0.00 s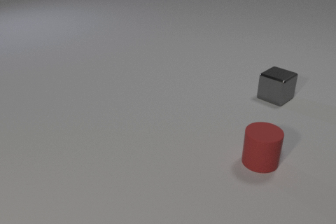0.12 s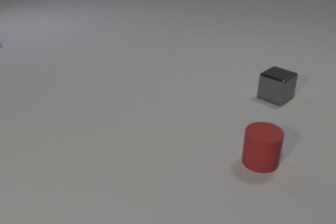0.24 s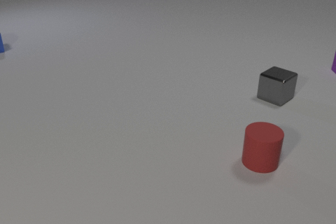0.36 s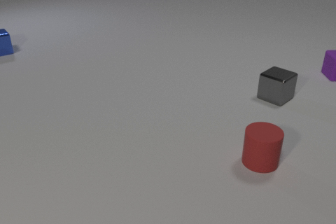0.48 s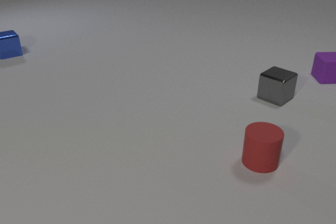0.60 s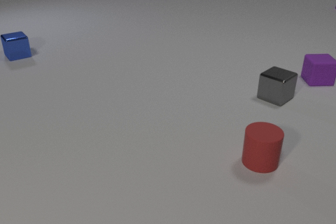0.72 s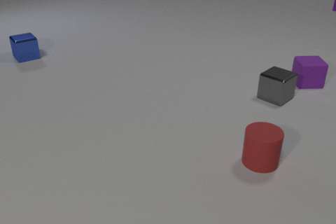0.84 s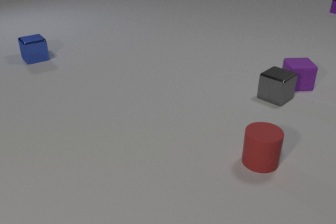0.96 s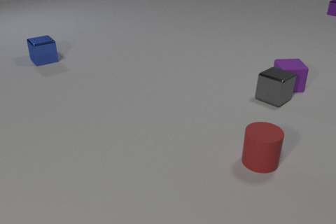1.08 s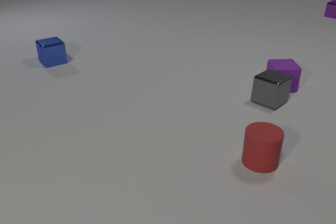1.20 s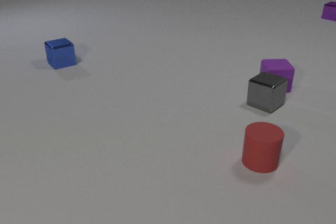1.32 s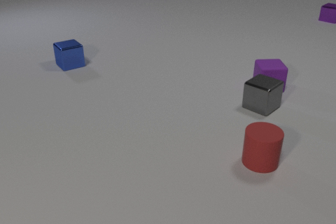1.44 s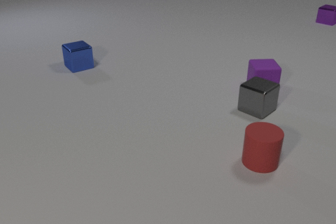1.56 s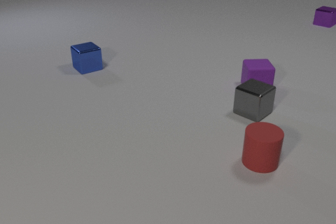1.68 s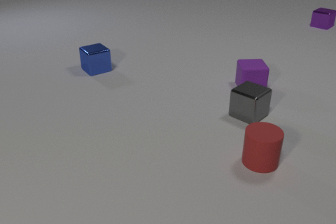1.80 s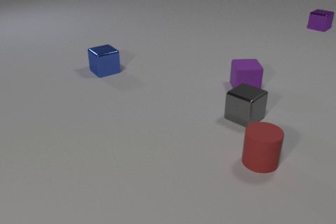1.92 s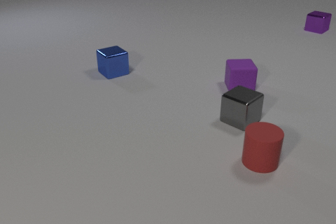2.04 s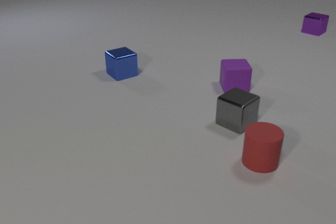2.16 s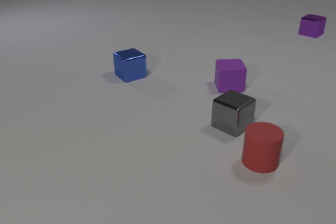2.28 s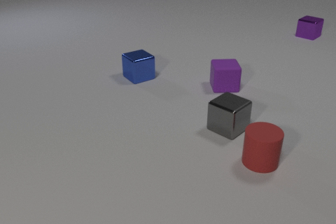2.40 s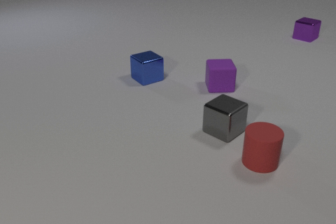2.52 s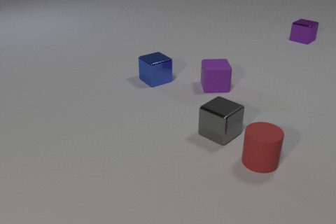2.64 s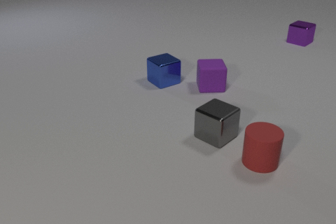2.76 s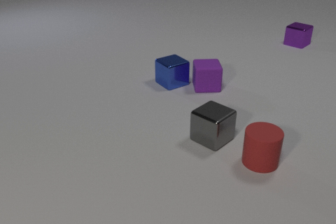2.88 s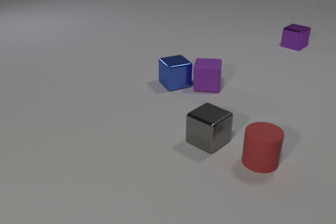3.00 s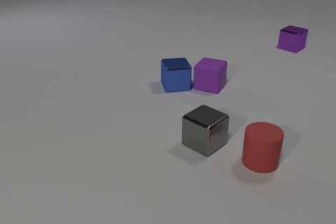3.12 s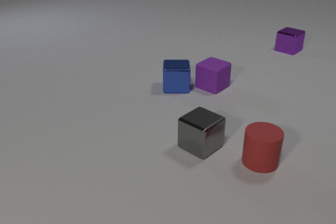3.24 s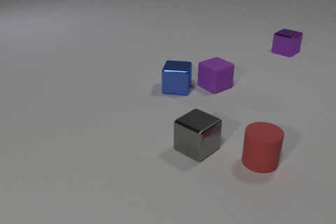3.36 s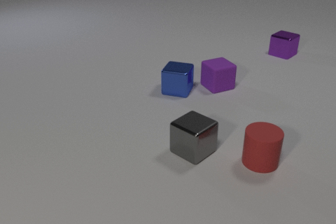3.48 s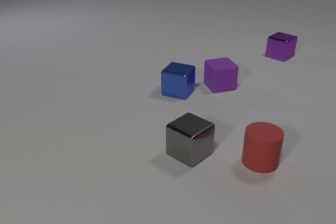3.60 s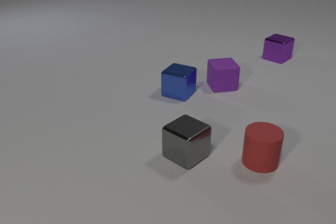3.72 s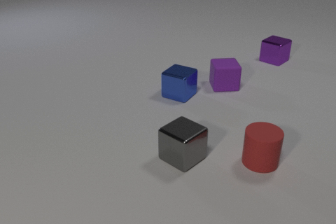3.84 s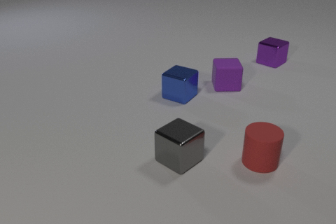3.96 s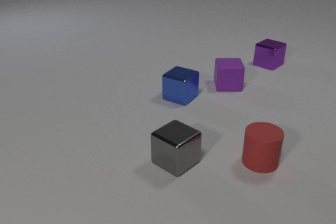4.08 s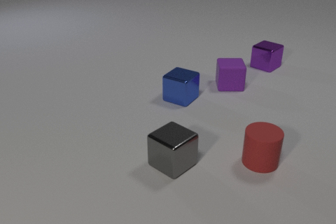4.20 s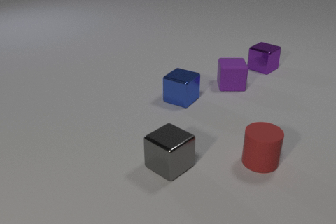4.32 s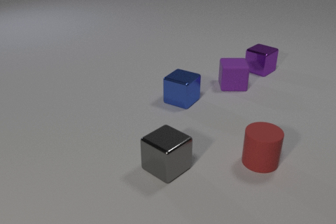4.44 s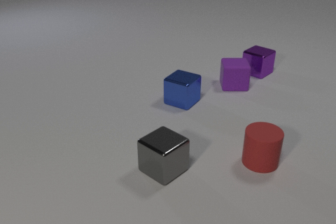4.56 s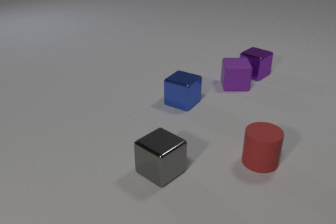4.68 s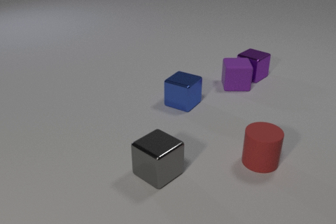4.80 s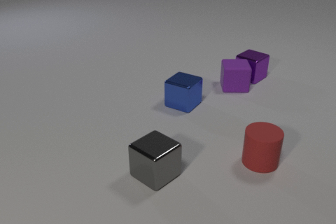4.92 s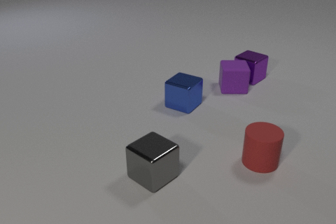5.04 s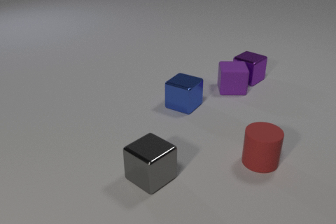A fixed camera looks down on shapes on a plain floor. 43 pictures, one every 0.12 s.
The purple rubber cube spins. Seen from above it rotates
clockwise.
The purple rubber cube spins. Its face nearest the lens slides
to the left.
0.00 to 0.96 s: The purple rubber cube comes in at the right edge, slides toward the camera and to the left. The blue metal cube comes in at the left edge, slides to the right and toward the camera. The purple metal cube comes in at the right edge, slides toward the camera. The purple rubber cube and the gray metal cube collide.
0.96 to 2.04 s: The purple rubber cube slides to the left. The gray metal cube slides toward the camera and to the left. The blue metal cube slides to the right and toward the camera. The purple metal cube slides toward the camera.
2.04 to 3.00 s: The purple rubber cube slides to the left, spins so that its near face slides to the left, clockwise seen from above. The gray metal cube slides toward the camera and to the left. The blue metal cube slides to the right and toward the camera, spins clockwise seen from above by about 30 degrees, its near face sliding to the left. The purple metal cube slides toward the camera. The purple rubber cube and the blue metal cube collide.
3.00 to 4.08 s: The purple rubber cube slides to the right, spins clockwise seen from above by about 60 degrees, its near face sliding to the left. The gray metal cube slides toward the camera and to the left. The blue metal cube slides toward the camera, spins clockwise seen from above by about 45 degrees, its near face sliding to the left. The purple metal cube slides toward the camera and to the left.
4.08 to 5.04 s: The purple rubber cube slides toward the camera. The gray metal cube slides to the left and toward the camera. The blue metal cube slides toward the camera. The purple metal cube slides toward the camera and to the left. The purple rubber cube and the purple metal cube collide.
What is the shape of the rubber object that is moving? cube.
What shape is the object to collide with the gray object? cube.
What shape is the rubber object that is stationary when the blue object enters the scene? cylinder.
